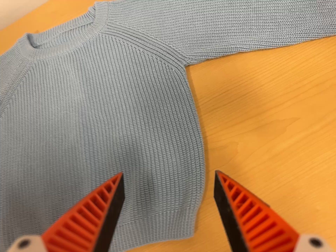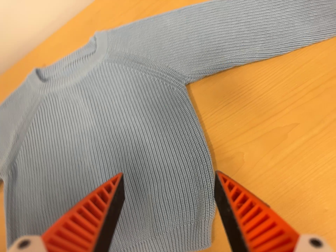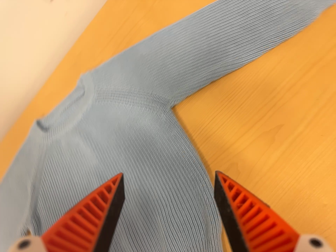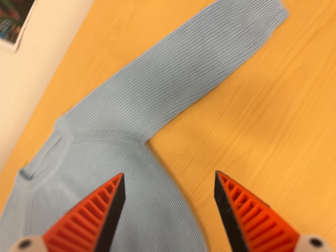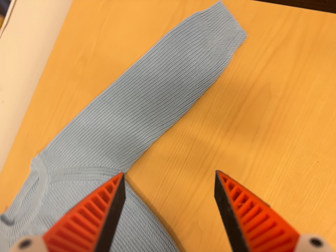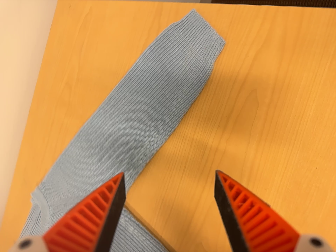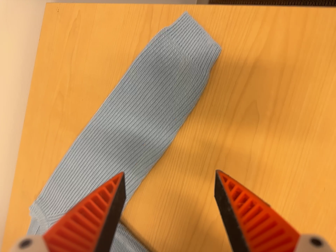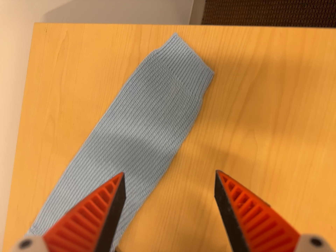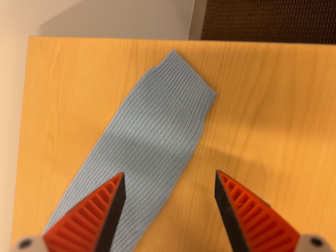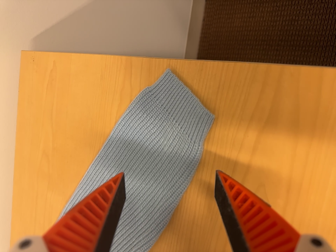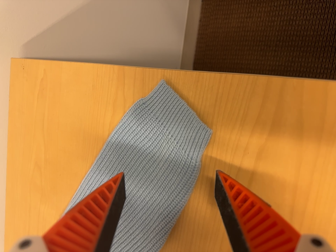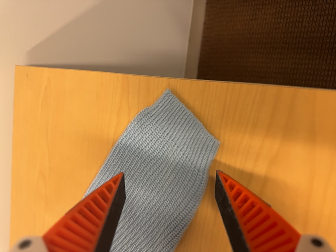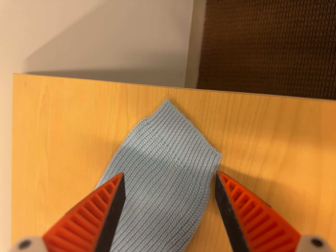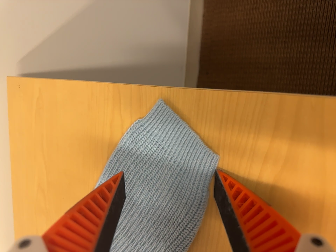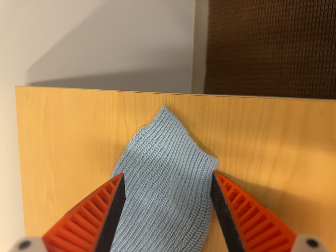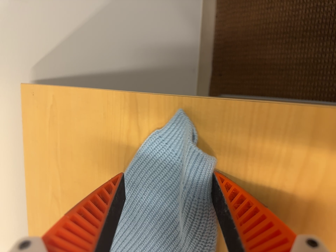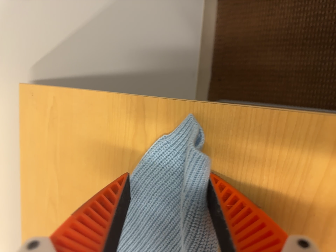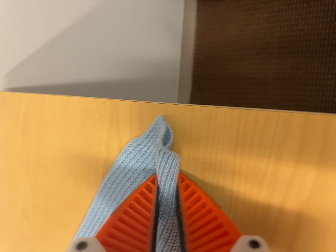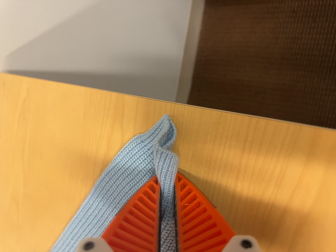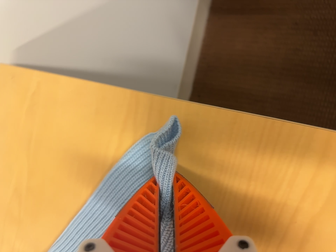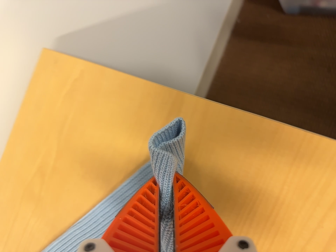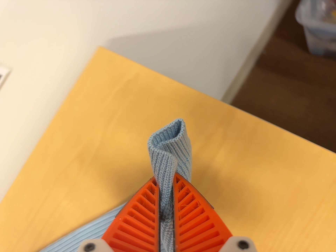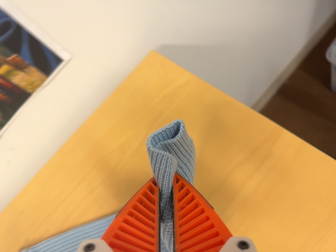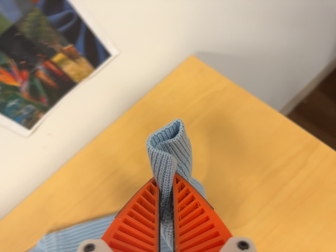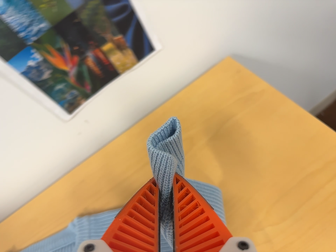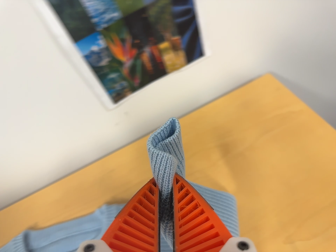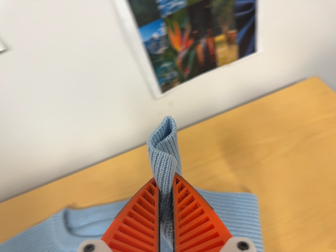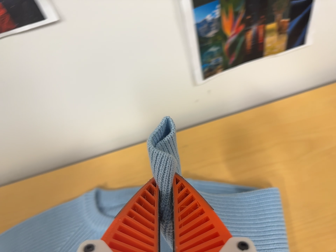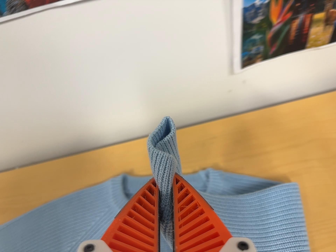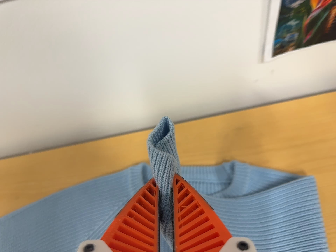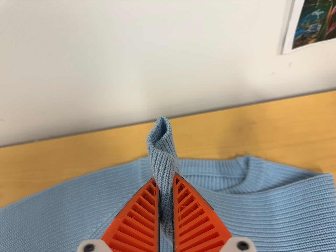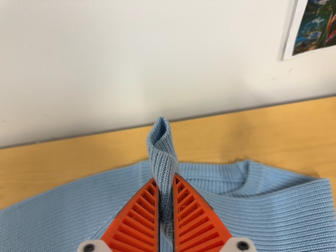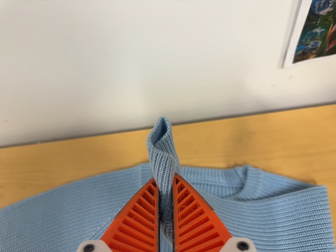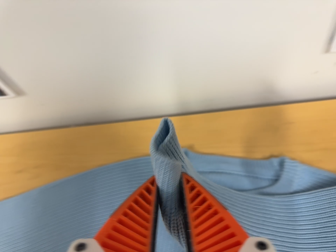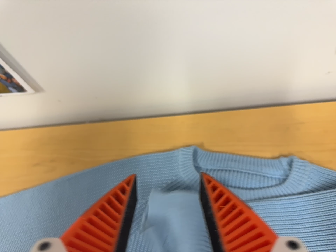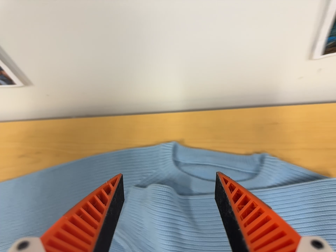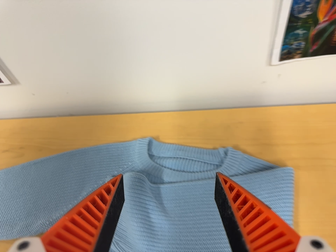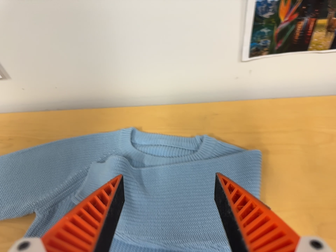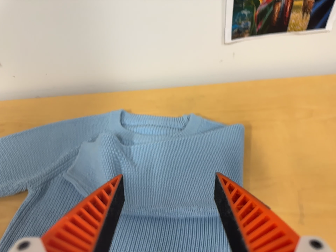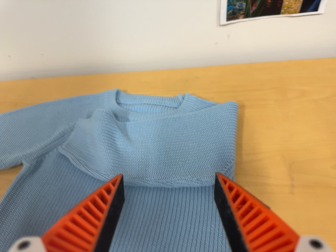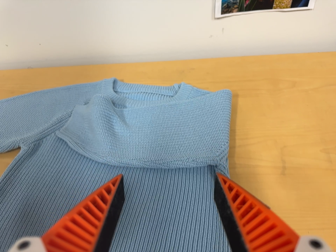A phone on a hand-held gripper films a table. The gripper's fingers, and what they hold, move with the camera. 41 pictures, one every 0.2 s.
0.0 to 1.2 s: The camera travels toward the top of its view and to its right, about 26 cm, so close, fixed things drift downward. It rolls about its line of sight by about 45 degrees, and the scene rotates counterclockwise.
1.2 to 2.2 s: The camera travels toward the top of its view and forward, about 14 cm, so close, fixed things drift downward.
2.2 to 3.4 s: The camera travels forward, about 5 cm, so what stands in front looms larger.
3.4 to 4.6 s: The camera travels to its left, about 28 cm, so close, fixed things drift to the right. Its aim tips toward the top of its view by about 10 degrees. It rolls about its line of sight by about 45 degrees, and the scene rotates clockwise.
4.6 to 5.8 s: The camera travels to its left, about 32 cm, so close, fixed things drift to the right. It rolls about its line of sight by about 30 degrees, and the scene rotates clockwise.
5.8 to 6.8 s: The camera shifts only a little, or ends up much as it began.
6.8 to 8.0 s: The camera swings to its right by about 10 degrees, and the scene slides to the left. It travels toward the bottom of its view and backward, about 26 cm, so close, fixed things drift upward. Its aim tips toward the top of its view by about 10 degrees.
The film runs forward here.
